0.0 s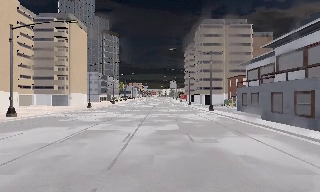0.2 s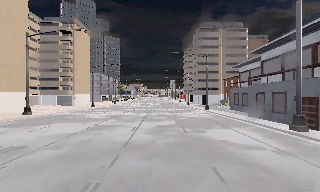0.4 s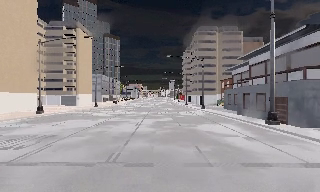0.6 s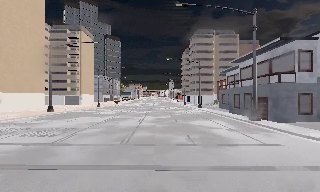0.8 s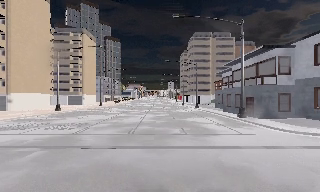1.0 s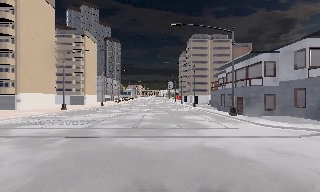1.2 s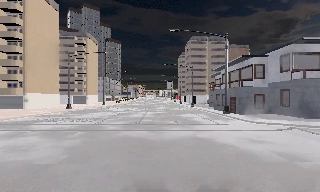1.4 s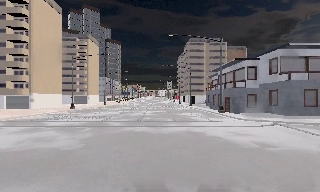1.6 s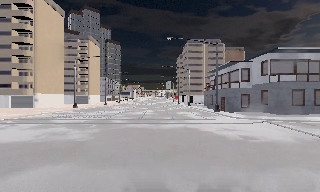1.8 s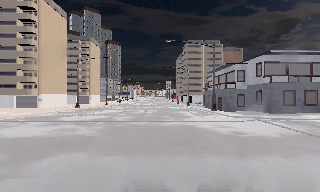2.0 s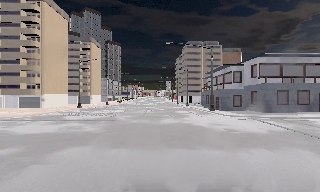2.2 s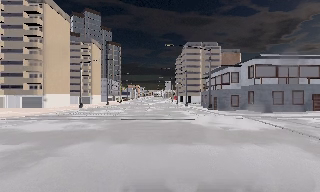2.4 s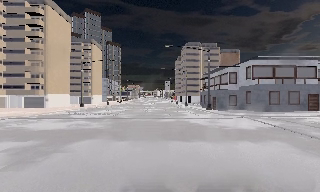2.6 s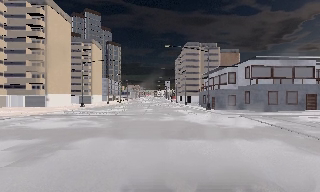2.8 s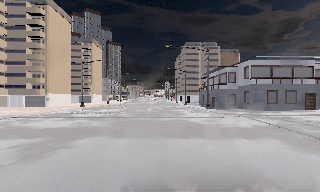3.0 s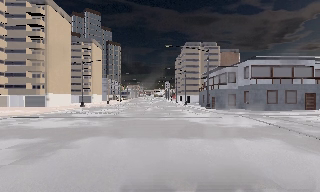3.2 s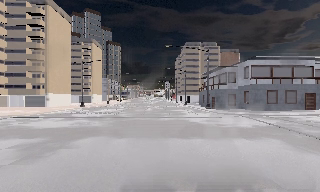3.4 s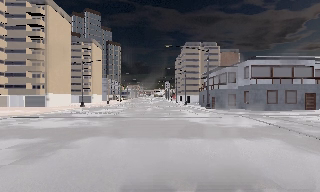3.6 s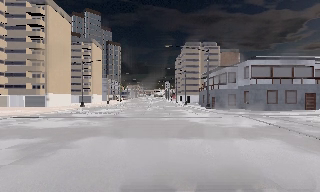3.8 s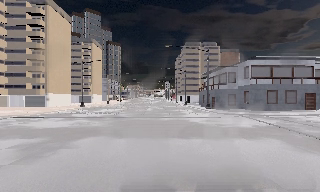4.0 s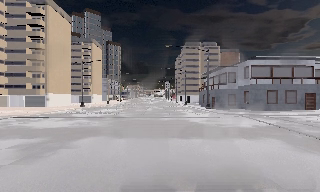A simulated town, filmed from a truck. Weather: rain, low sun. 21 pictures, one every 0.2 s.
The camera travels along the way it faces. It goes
backward.
0.0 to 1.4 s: The camera travels backward, about 14 m, so what stands in front gets smaller.
1.4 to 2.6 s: The camera travels backward, about 5 m, so what stands in front gets smaller. It loses speed.
2.6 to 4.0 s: The camera keeps its place and its aim.
The film runs backward here.
